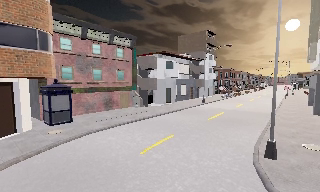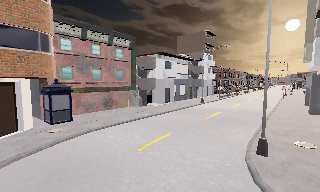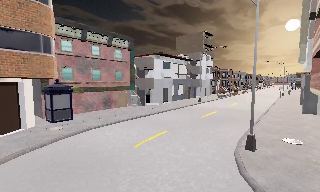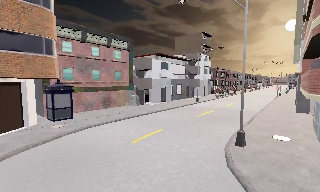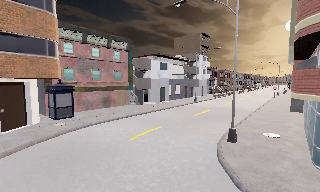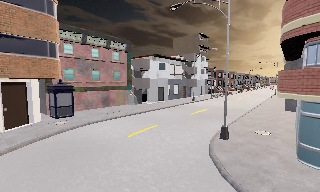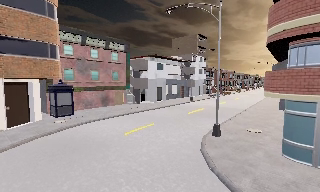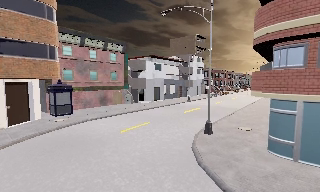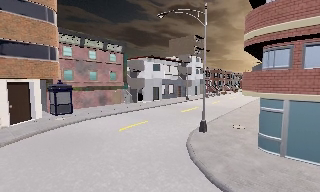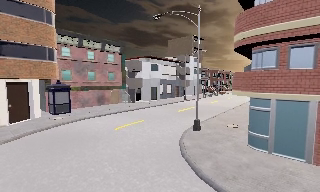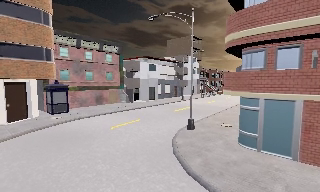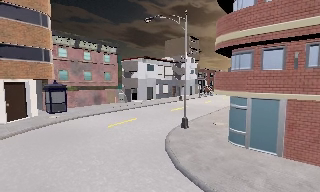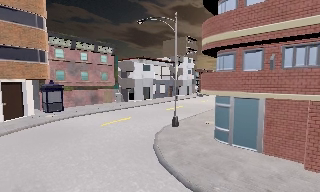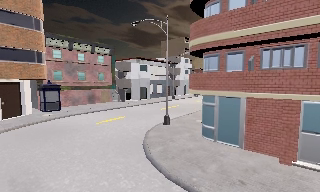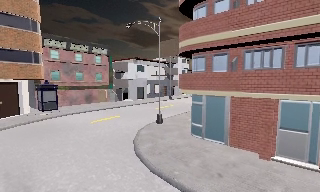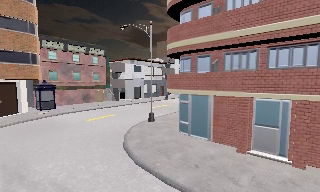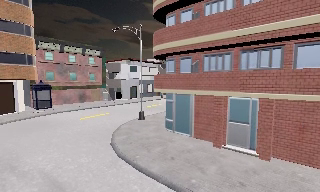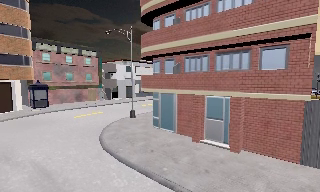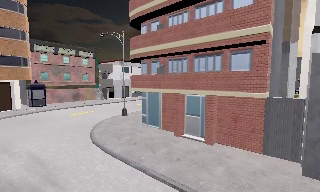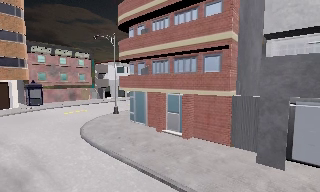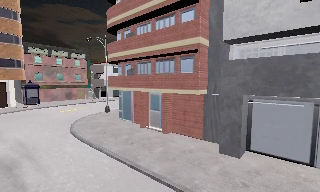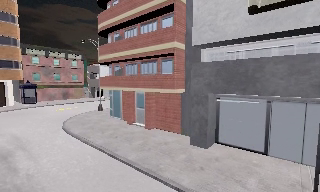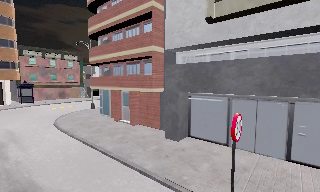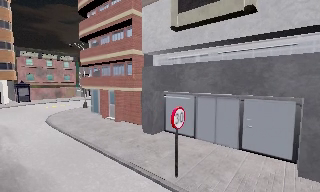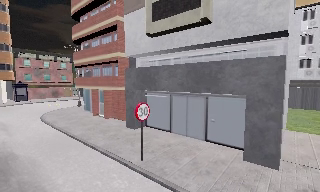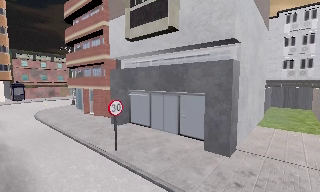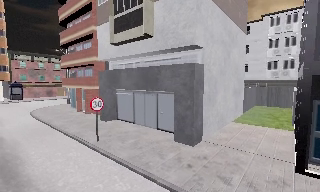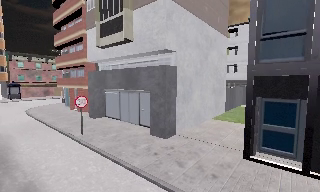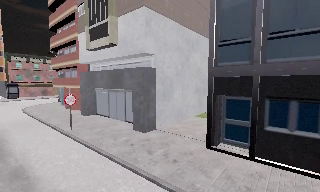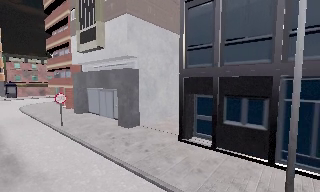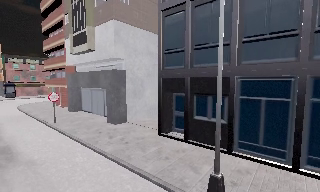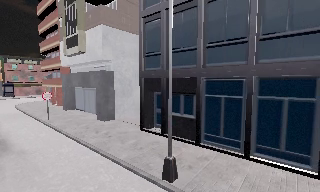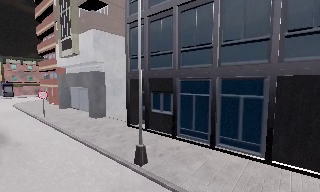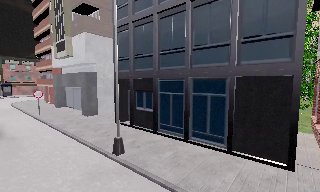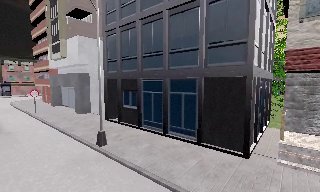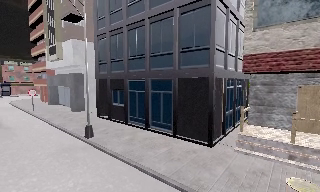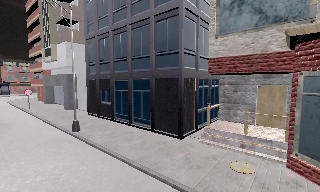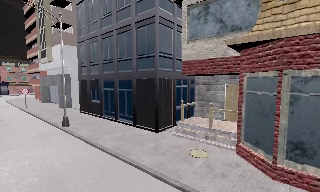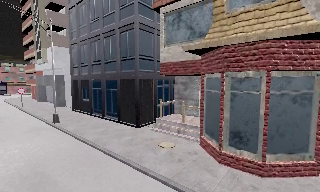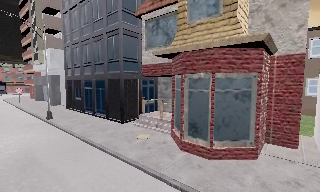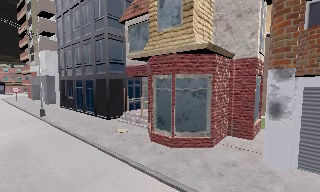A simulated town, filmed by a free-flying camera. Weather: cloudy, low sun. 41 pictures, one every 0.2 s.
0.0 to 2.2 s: The camera travels backward and to its right, about 5 m, so what stands in front gets smaller.
2.2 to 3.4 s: The camera travels to its right and backward, about 5 m, so close, fixed things drift to the left. It gains speed.
3.4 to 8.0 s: The camera travels to its right and backward, about 35 m, so close, fixed things drift to the left.
The film runs backward here.
